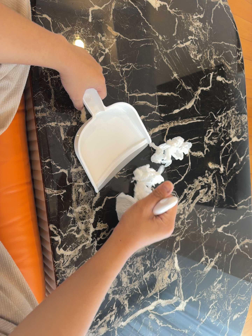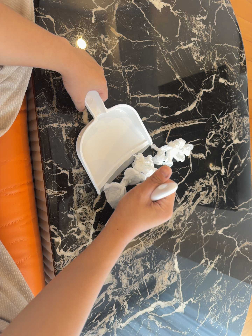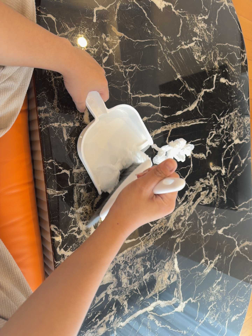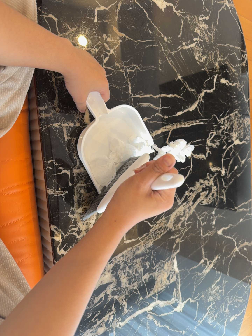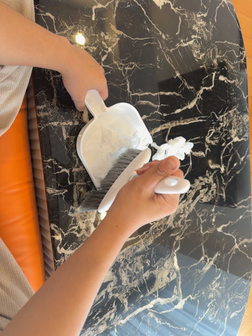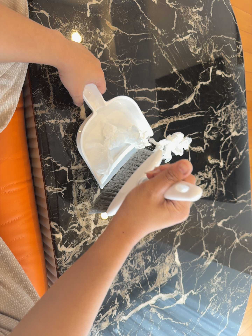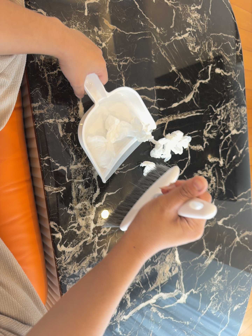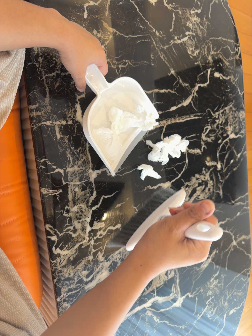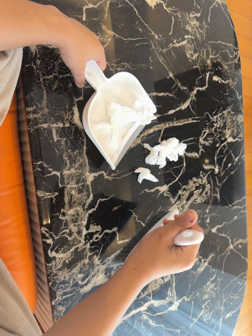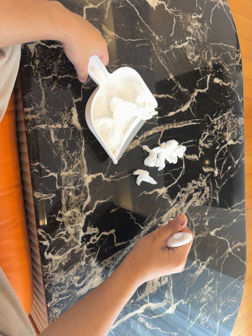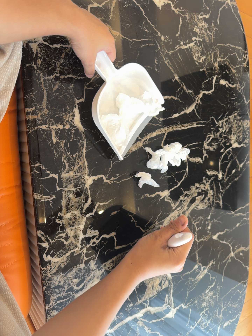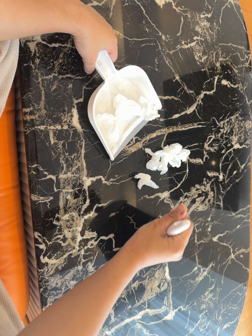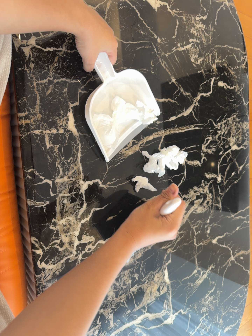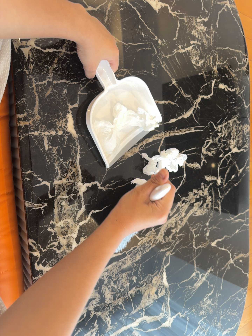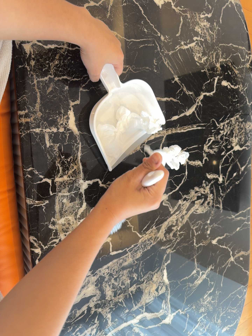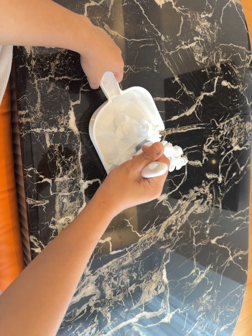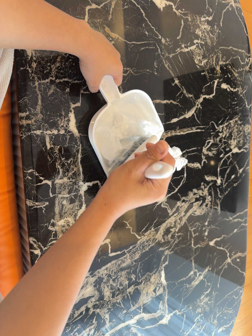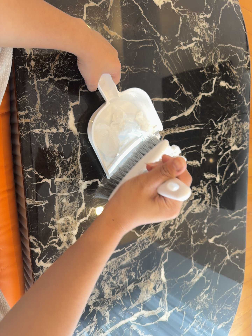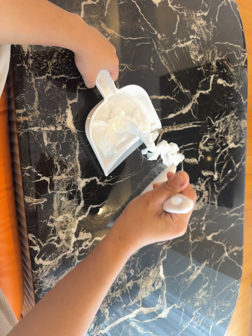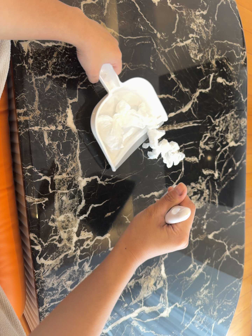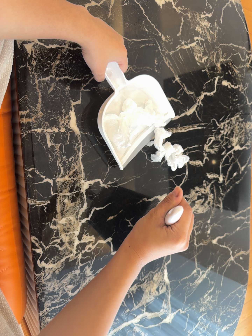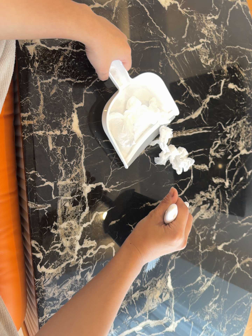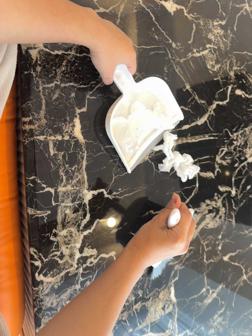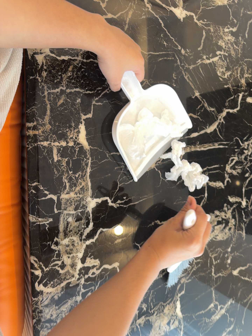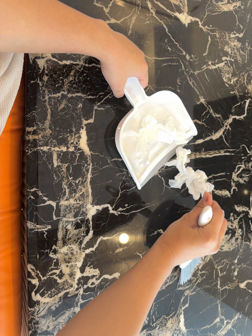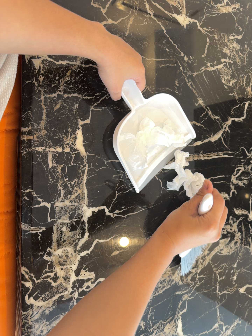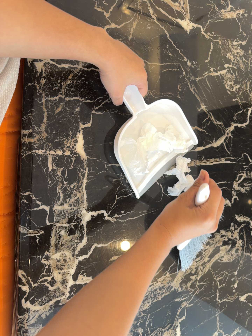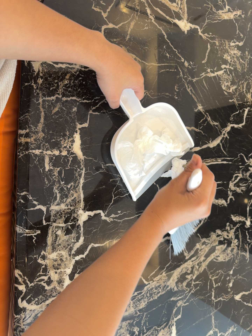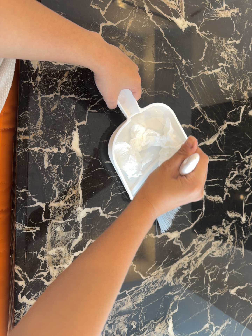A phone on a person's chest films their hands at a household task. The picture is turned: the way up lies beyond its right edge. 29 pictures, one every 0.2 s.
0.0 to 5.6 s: The camera travels forward and to its right, about 10 cm, so what stands in front looms larger. It rolls about its line of sight by about 10 degrees, and the scene rotates clockwise.
The film runs forward here.
